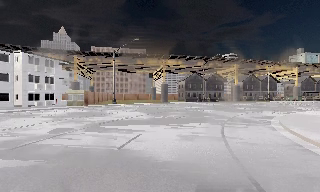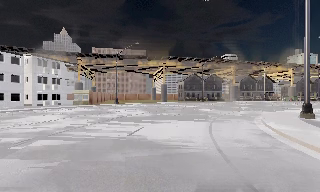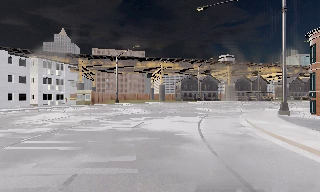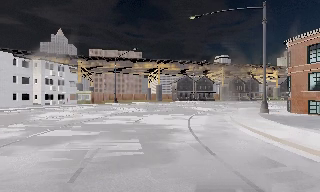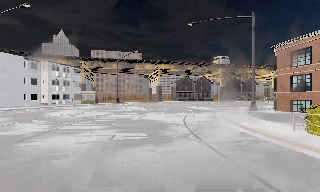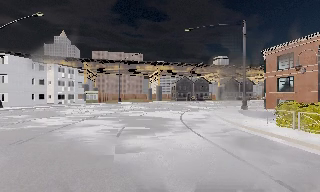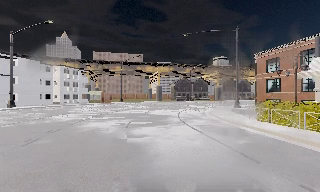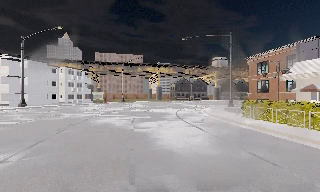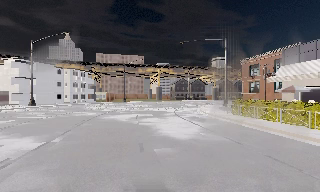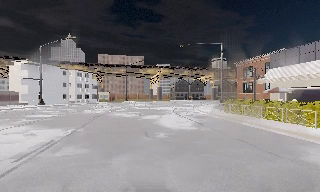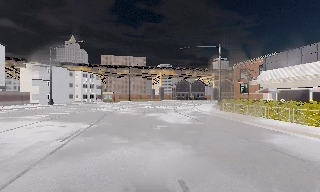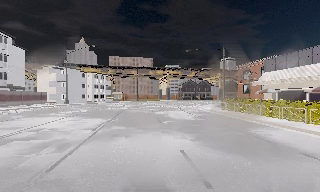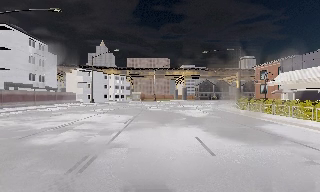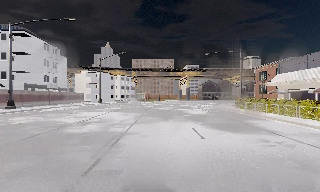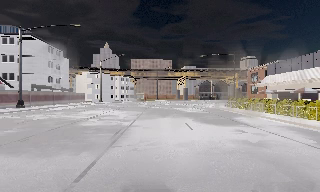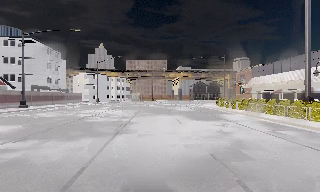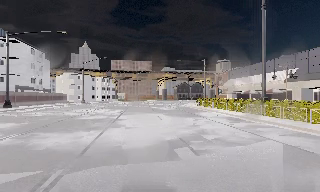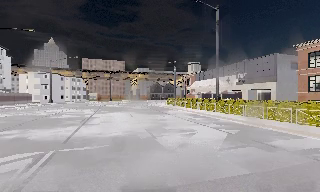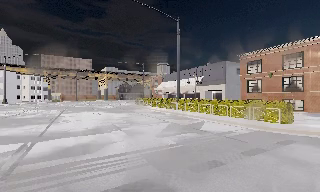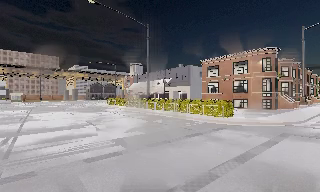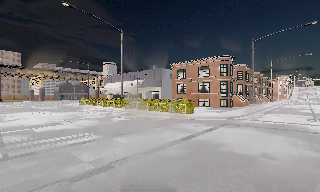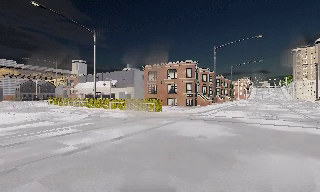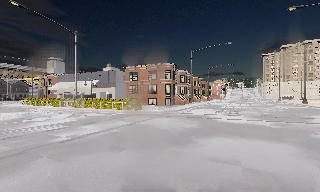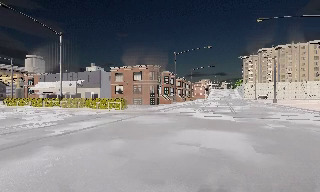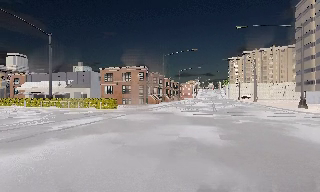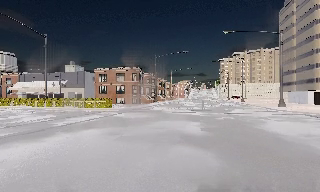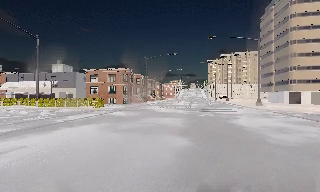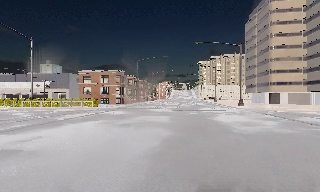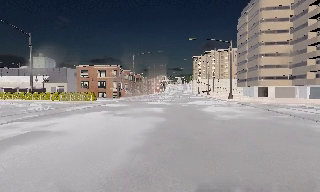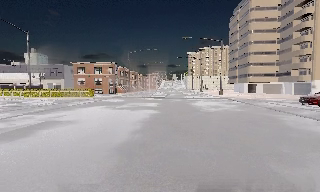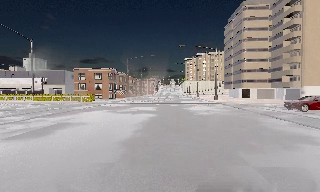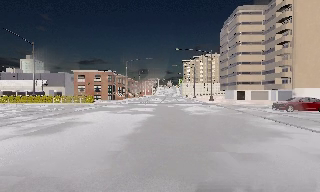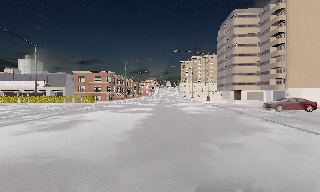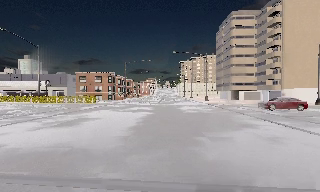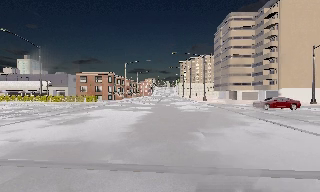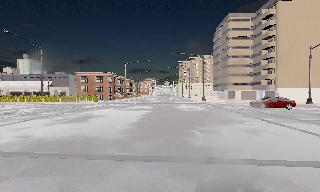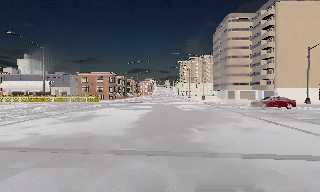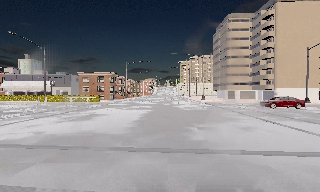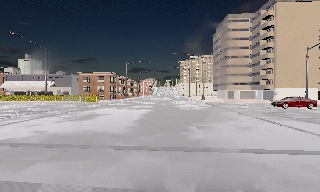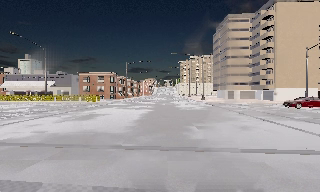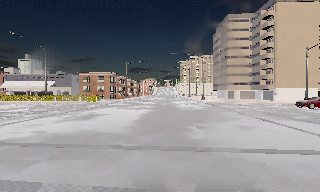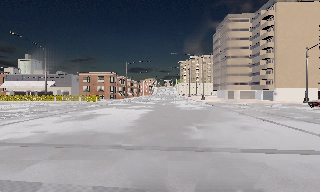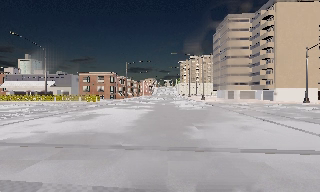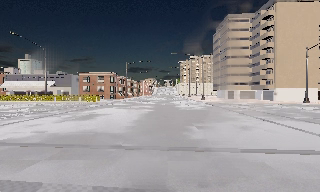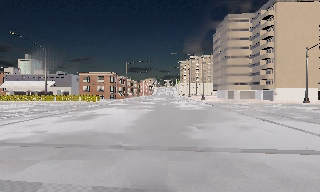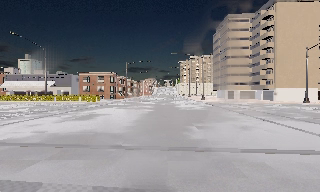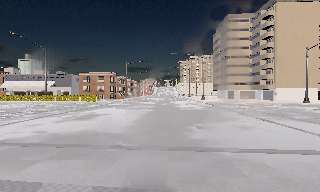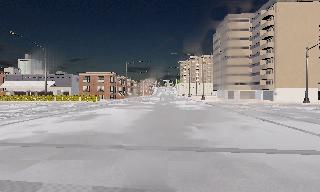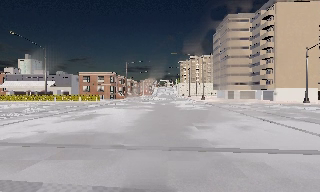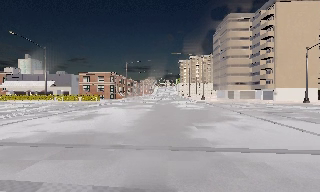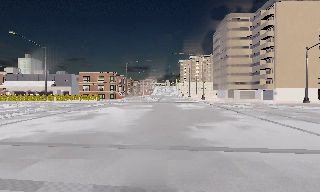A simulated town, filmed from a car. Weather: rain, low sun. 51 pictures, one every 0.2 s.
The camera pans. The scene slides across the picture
to the left.
The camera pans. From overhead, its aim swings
clockwise.
0.0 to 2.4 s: The camera travels backward, about 20 m, so what stands in front gets smaller.
2.4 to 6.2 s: The scene slides to the left, as the camera pans about 85 degrees to its right. It travels backward, about 30 m.
6.2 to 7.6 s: The camera travels backward, about 4 m, so what stands in front gets smaller. It loses speed.
7.6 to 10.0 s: The camera keeps its place and its aim.
The film runs backward here.
